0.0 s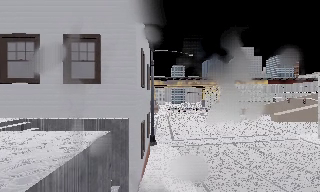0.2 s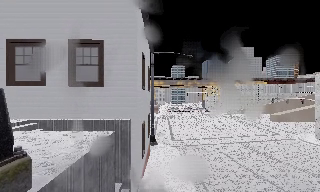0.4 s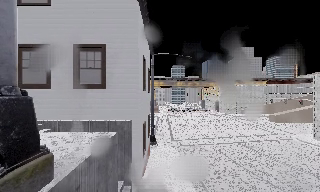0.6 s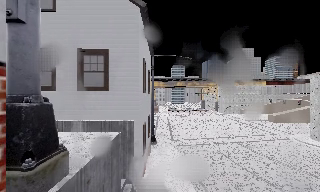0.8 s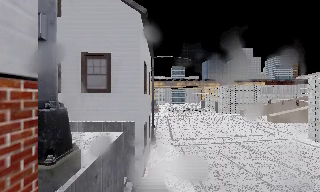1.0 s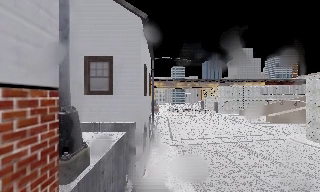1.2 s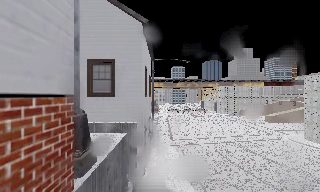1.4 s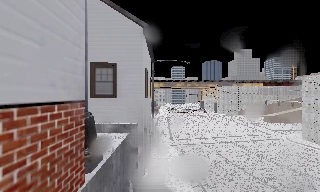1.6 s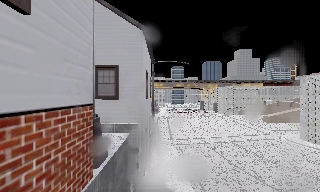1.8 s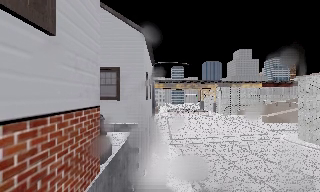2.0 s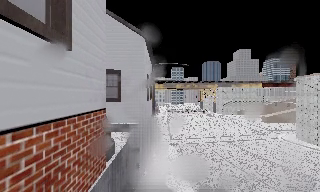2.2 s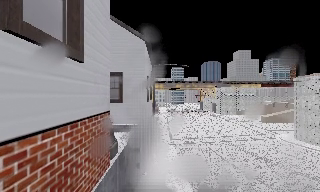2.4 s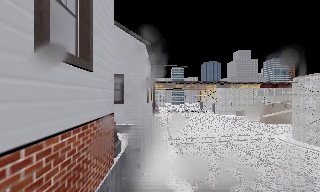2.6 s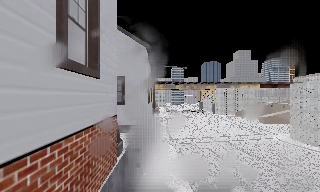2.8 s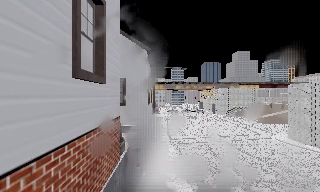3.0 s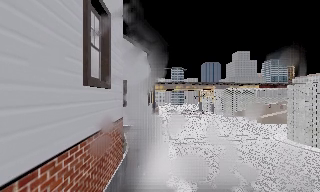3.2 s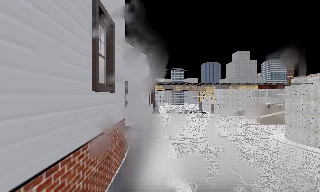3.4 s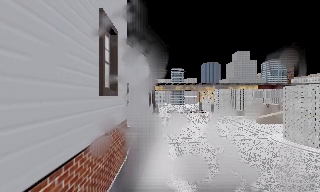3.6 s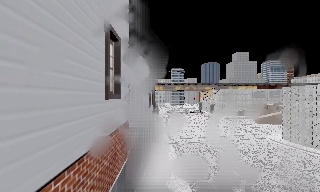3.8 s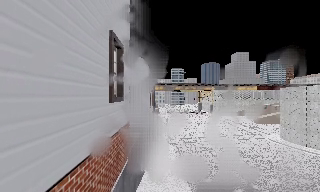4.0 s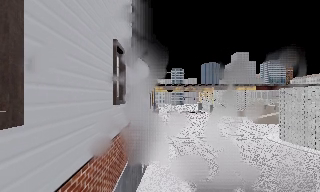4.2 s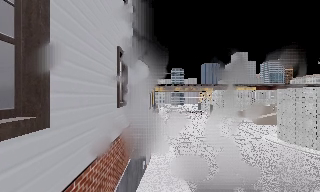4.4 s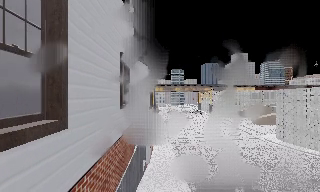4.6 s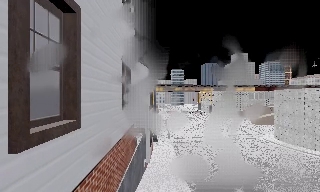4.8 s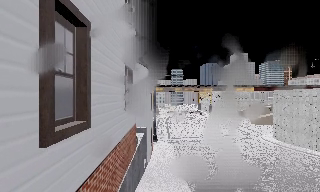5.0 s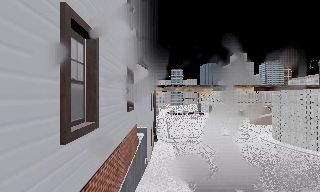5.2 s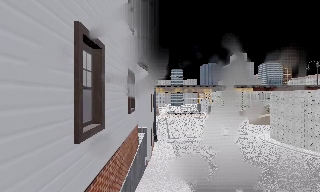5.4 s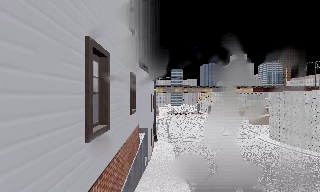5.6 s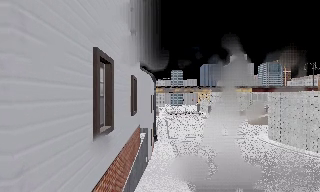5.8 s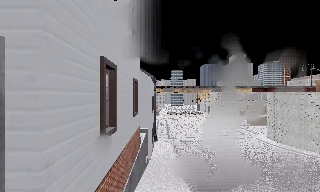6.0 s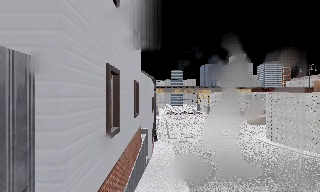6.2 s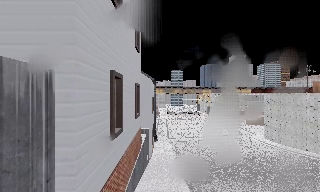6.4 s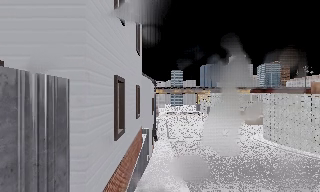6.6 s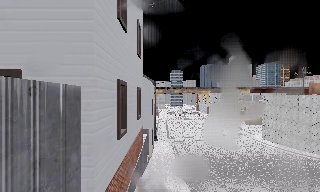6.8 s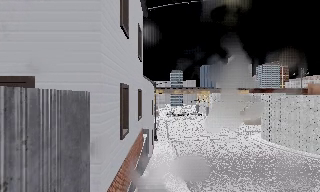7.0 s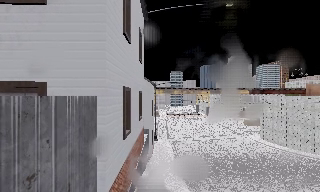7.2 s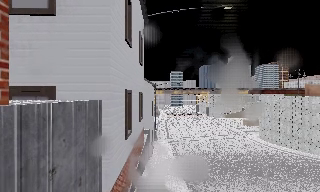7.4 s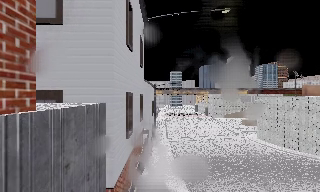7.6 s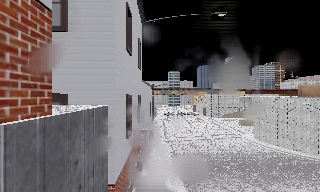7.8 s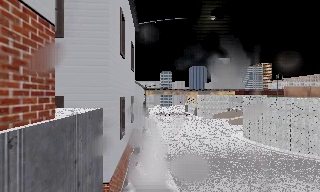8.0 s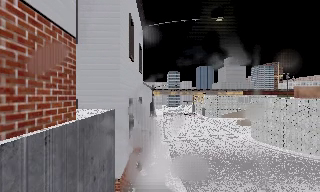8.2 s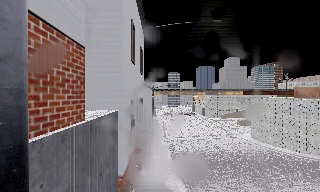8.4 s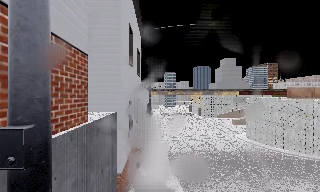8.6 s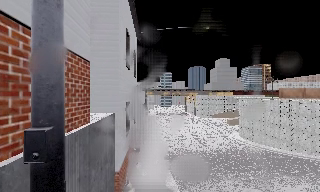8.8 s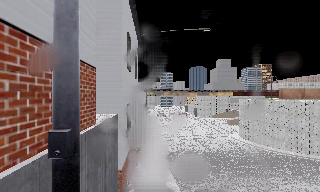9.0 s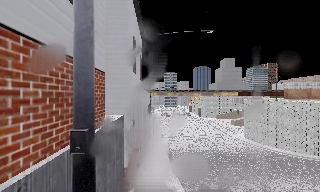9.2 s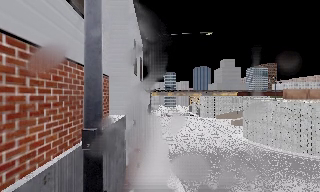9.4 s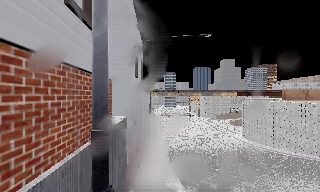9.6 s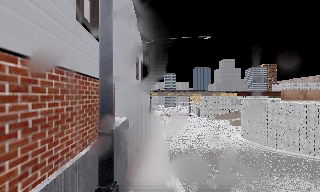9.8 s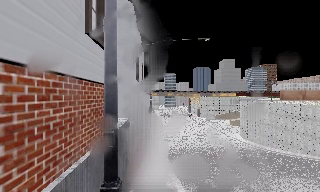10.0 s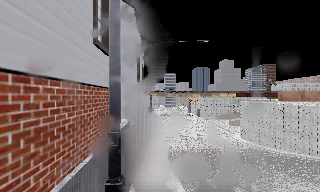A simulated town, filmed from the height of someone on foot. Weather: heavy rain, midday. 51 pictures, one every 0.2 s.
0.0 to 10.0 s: The camera travels backward, about 17 m, so what stands in front gets smaller.
The film runs backward here.
